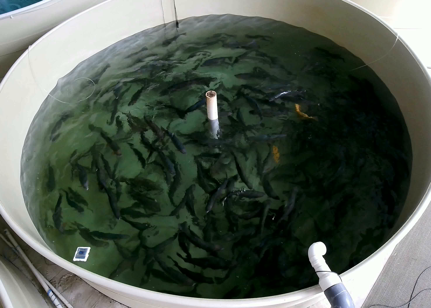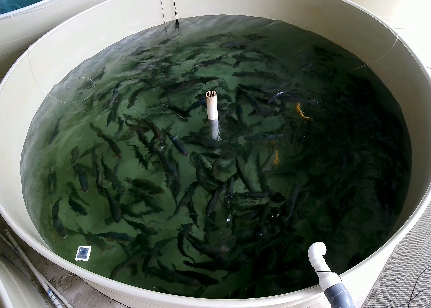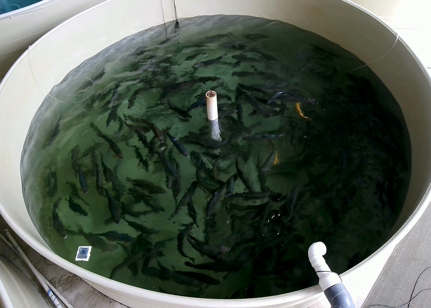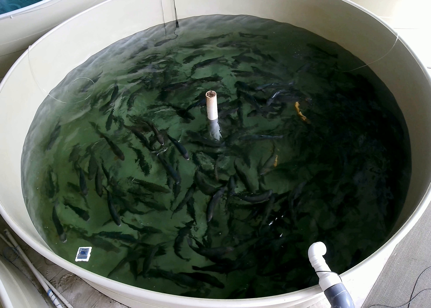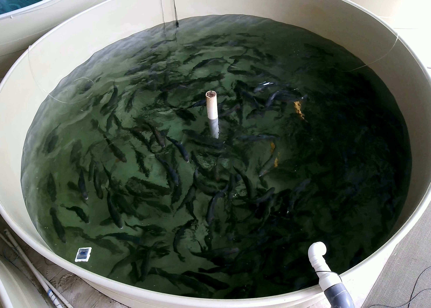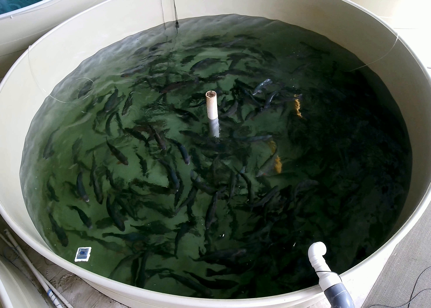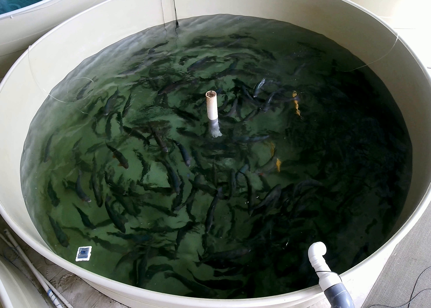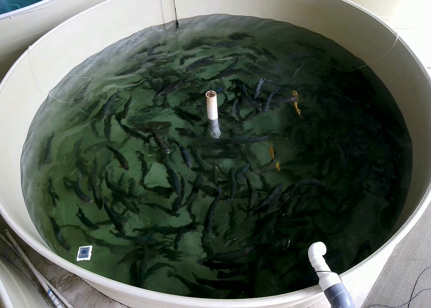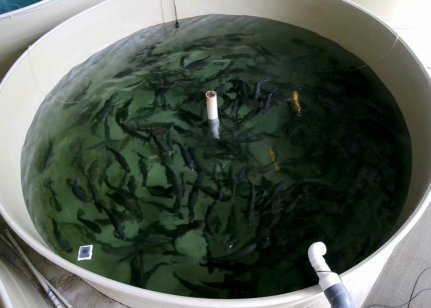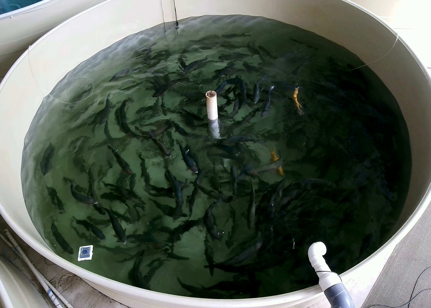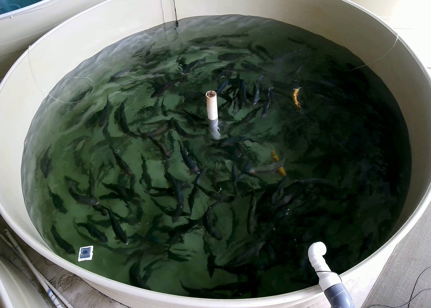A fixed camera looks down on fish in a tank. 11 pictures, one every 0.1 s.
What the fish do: Foraging.
